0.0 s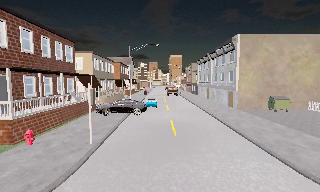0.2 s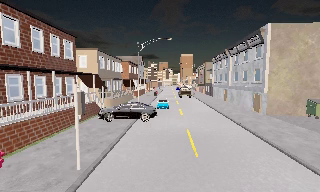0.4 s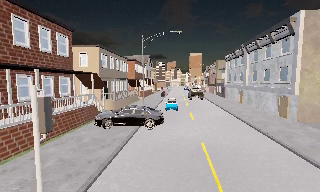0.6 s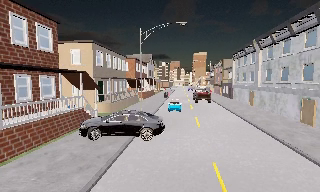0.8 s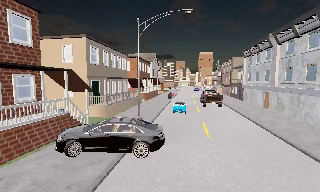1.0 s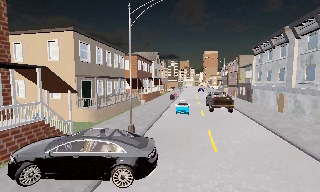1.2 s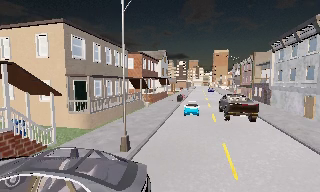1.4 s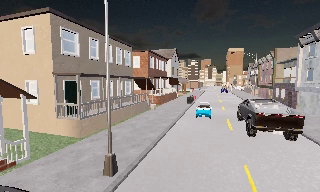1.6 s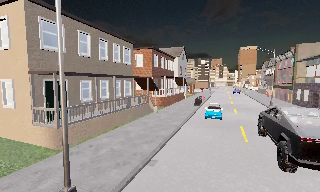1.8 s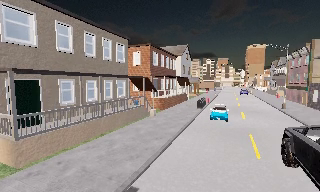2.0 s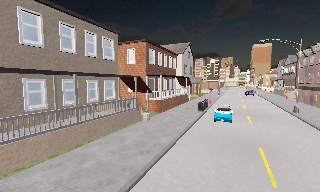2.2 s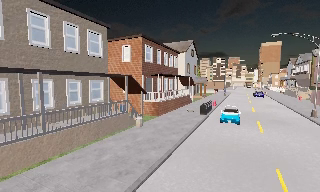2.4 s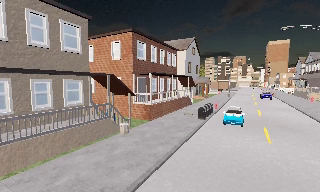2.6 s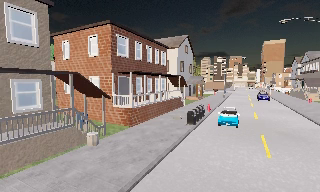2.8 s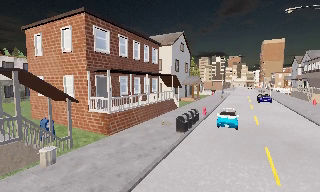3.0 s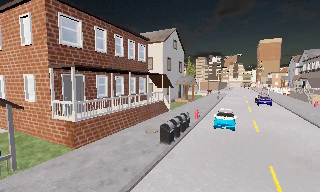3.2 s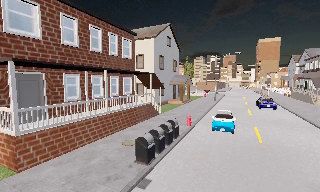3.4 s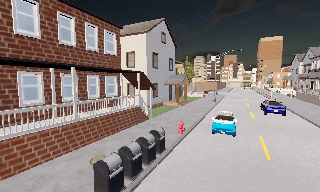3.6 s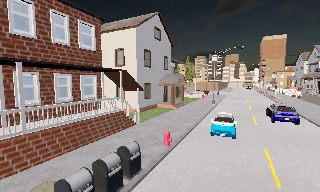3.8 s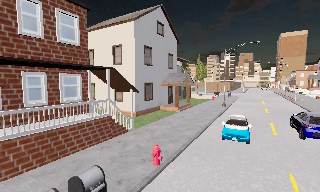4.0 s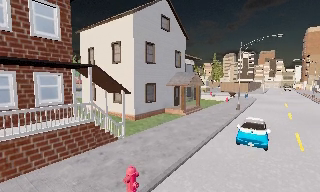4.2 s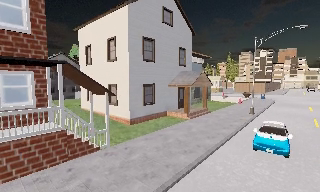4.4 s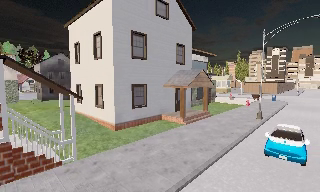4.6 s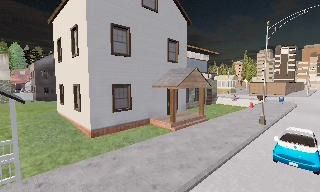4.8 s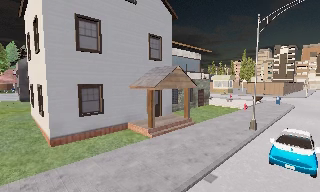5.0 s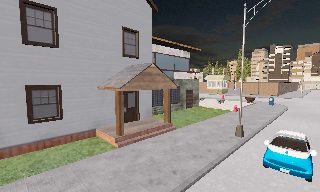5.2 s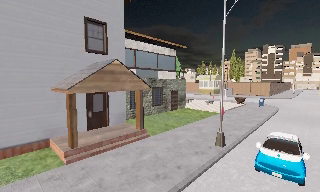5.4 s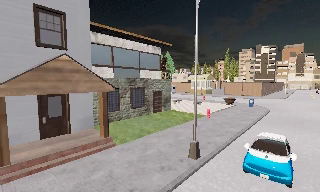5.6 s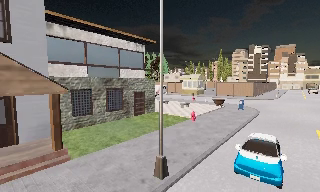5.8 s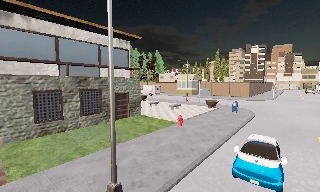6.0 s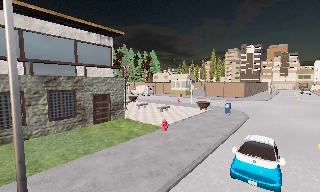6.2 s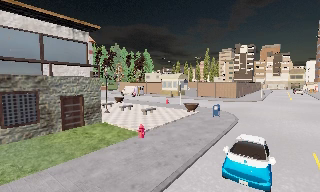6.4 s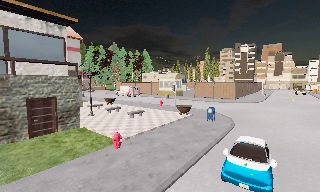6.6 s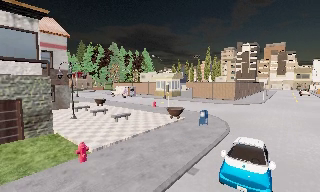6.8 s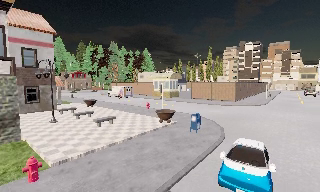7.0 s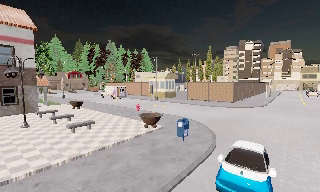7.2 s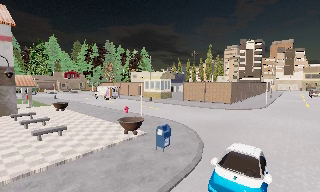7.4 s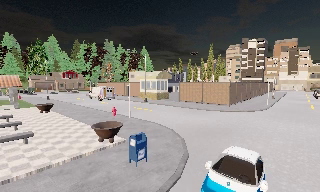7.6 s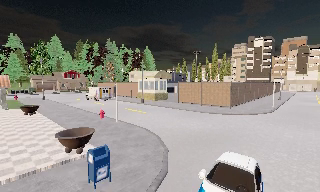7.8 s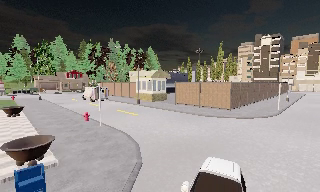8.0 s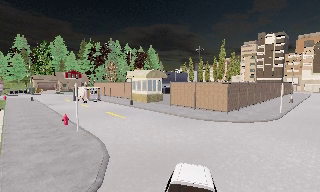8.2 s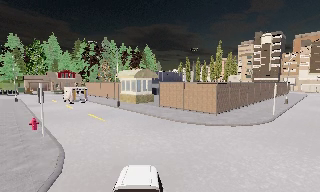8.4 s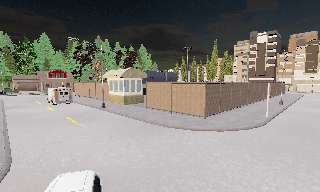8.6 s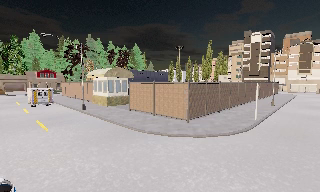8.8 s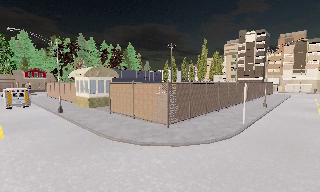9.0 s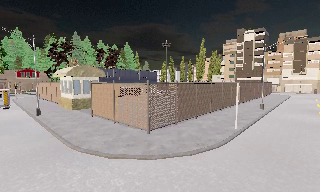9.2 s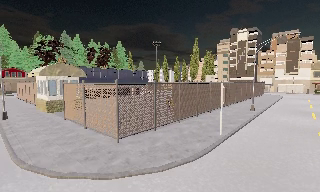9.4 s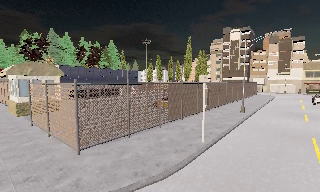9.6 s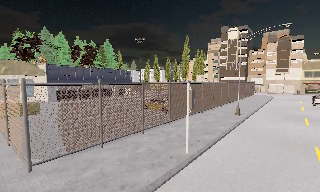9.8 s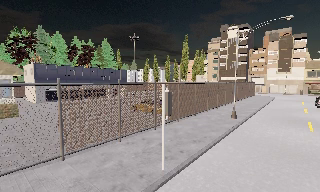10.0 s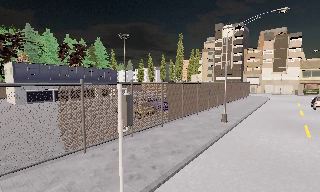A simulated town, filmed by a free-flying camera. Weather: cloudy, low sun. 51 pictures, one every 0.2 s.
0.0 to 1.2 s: The camera pans to its left, which is counterclockwise from overhead, by about 15 degrees. It travels forward, about 13 m, so what stands in front looms larger.
1.2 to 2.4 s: The camera pans to its left, which is counterclockwise from overhead, by about 15 degrees. It travels forward and to its right, about 12 m, so what stands in front looms larger.
2.4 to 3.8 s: The camera travels forward and to its right, about 15 m, so what stands in front looms larger.
3.8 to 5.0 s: The camera pans to its left, which is counterclockwise from overhead, by about 15 degrees. It travels forward and to its right, about 12 m, so what stands in front looms larger.
5.0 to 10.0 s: The camera travels forward and to its right, about 45 m, so what stands in front looms larger.
The film runs backward here.
